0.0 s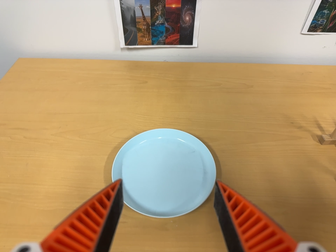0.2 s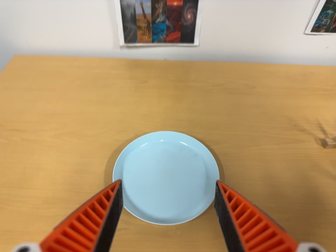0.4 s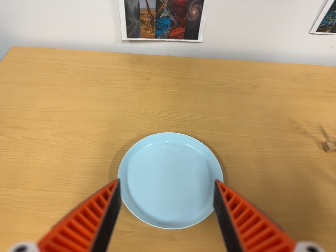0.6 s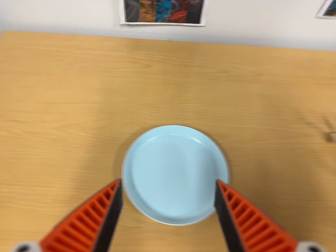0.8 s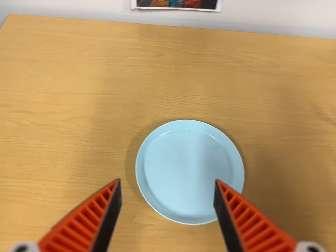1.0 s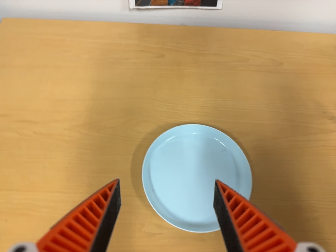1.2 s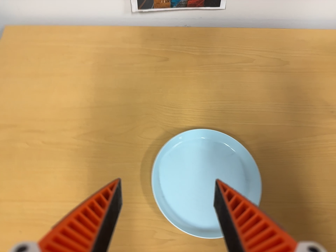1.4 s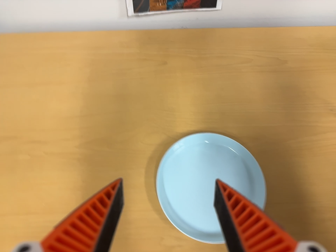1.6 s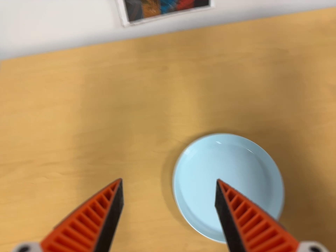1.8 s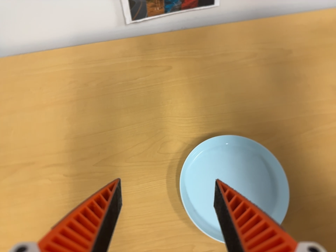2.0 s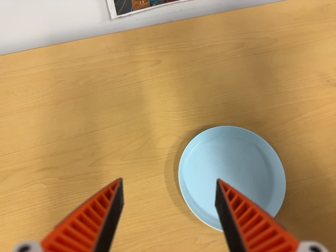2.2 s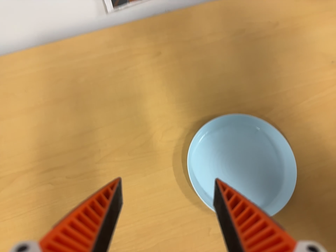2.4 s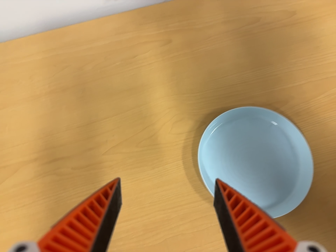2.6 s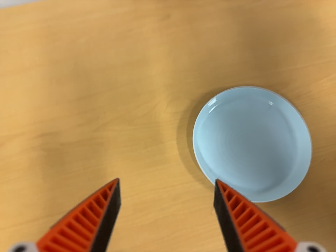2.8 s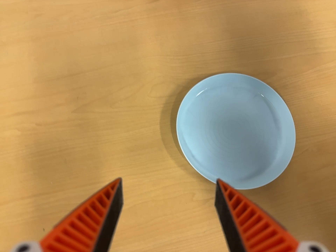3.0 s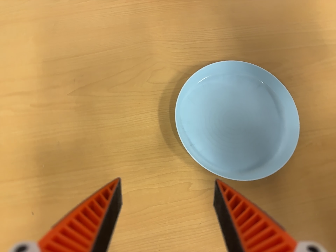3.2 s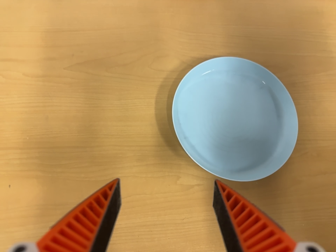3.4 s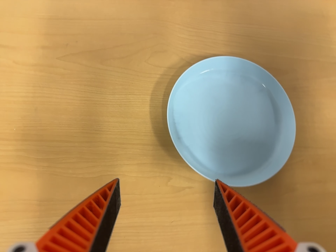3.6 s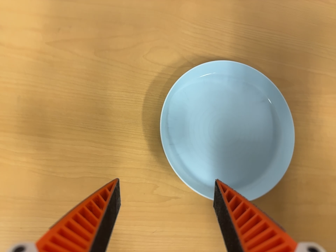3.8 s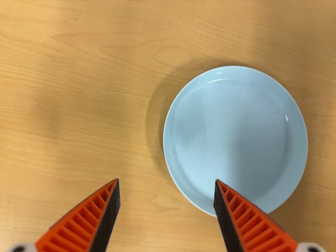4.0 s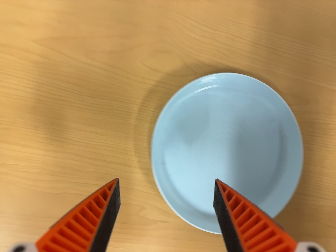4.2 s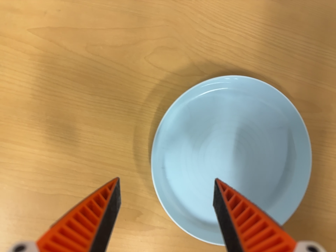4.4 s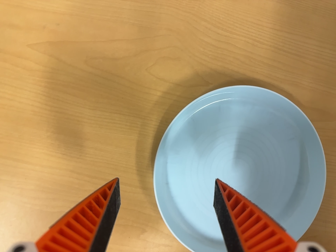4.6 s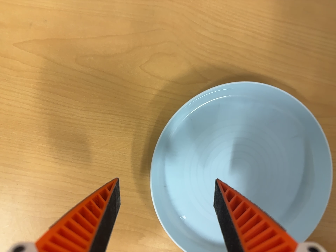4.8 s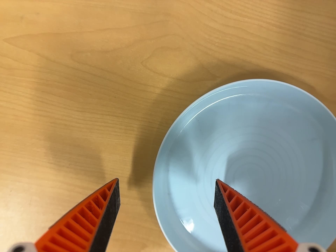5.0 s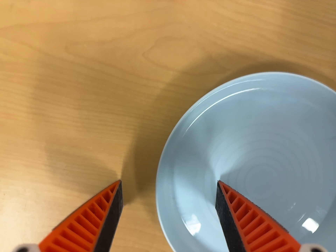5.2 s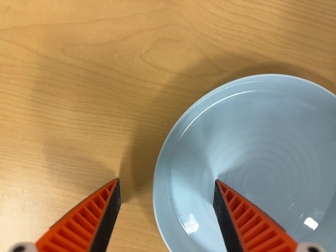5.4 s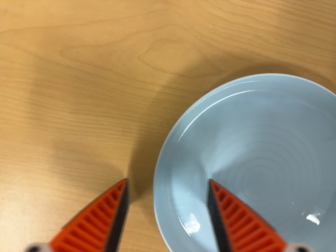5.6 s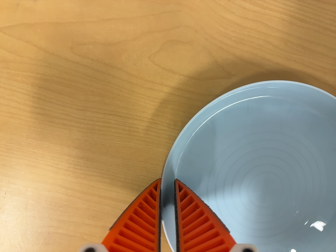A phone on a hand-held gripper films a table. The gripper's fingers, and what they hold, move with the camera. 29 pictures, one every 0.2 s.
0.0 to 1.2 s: The camera travels toward the top of its view and to its left, about 18 cm. Its aim tips toward the bottom of its view by about 15 degrees.
1.2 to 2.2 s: The camera travels to its left and toward the top of its view, about 8 cm. It rolls about its line of sight by about 15 degrees, and the scene rotates counterclockwise.
2.2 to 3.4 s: The camera travels forward and toward the bottom of its view, about 12 cm, so what stands in front looms larger. It rolls about its line of sight by about 20 degrees, and the scene rotates clockwise.
3.4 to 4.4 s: The camera travels toward the top of its view and forward, about 14 cm. Its aim tips toward the bottom of its view by about 10 degrees. It rolls about its line of sight by about 15 degrees, and the scene rotates clockwise.
4.4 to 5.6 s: The camera travels forward, about 7 cm, so what stands in front looms larger.
The film runs forward here.
